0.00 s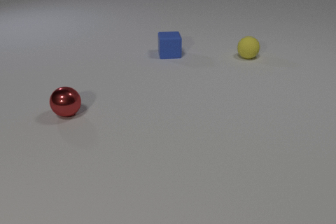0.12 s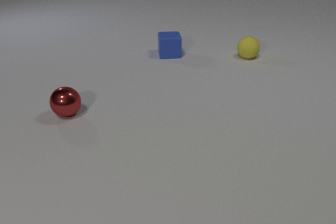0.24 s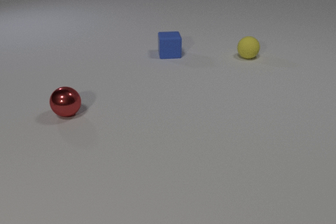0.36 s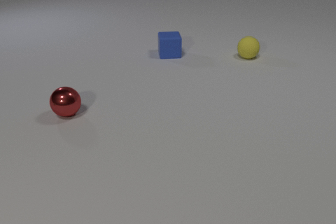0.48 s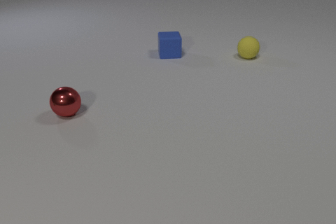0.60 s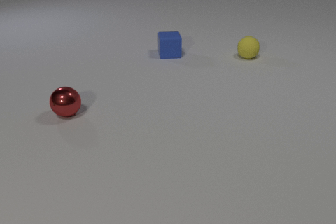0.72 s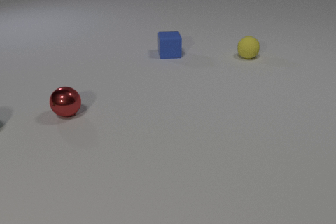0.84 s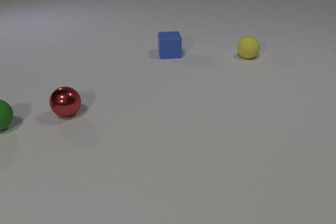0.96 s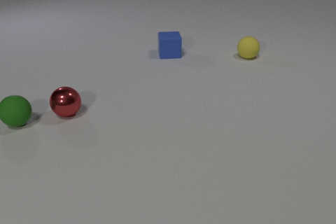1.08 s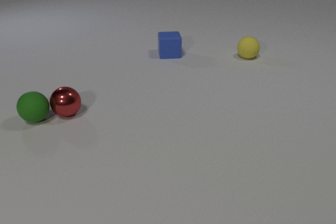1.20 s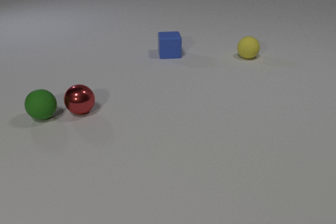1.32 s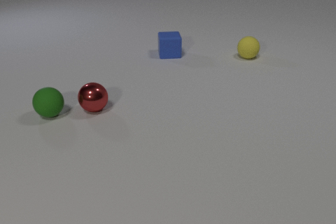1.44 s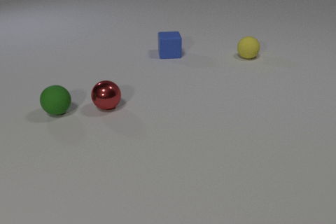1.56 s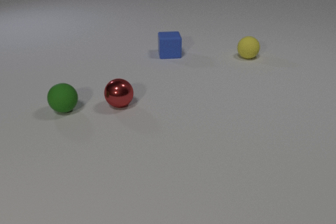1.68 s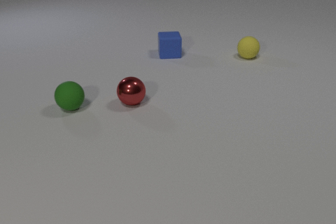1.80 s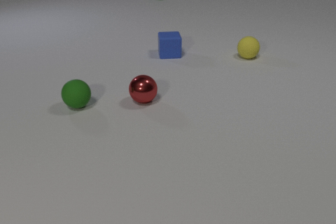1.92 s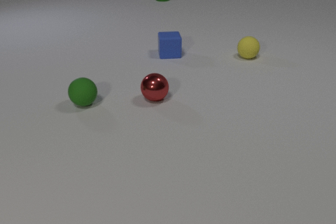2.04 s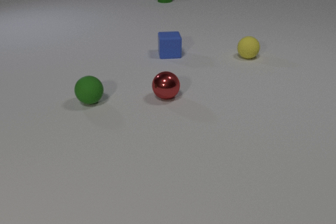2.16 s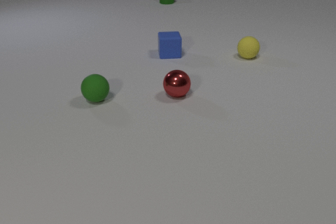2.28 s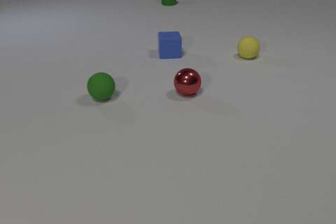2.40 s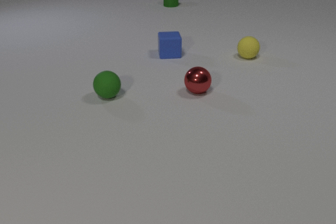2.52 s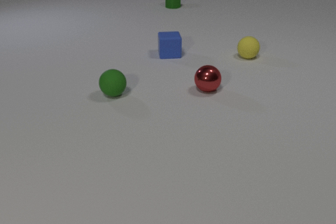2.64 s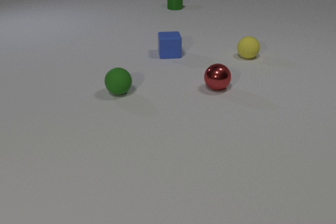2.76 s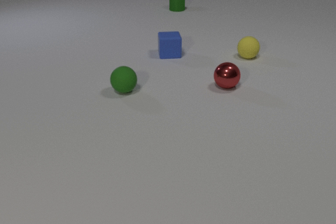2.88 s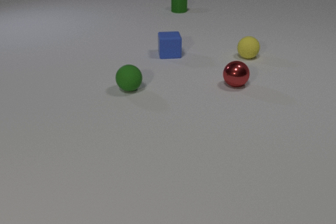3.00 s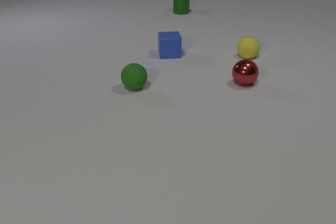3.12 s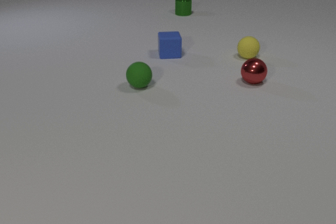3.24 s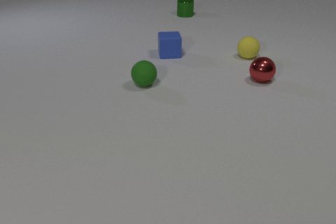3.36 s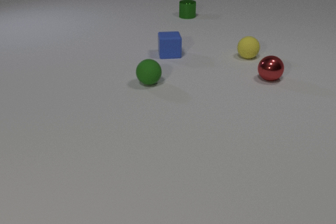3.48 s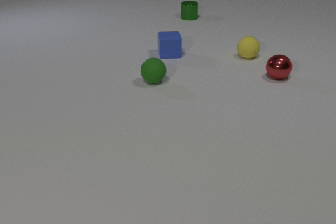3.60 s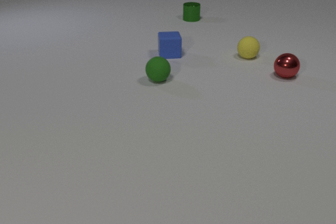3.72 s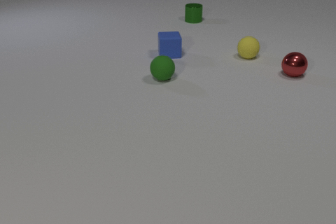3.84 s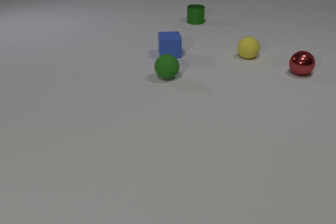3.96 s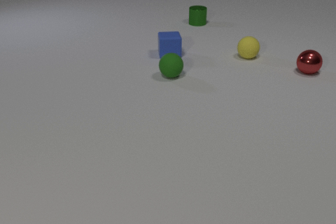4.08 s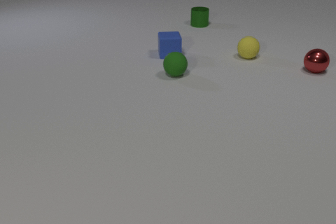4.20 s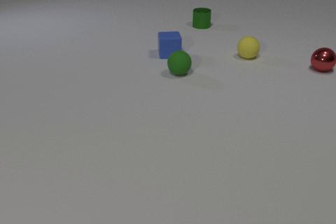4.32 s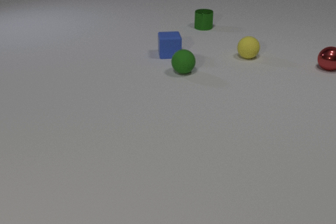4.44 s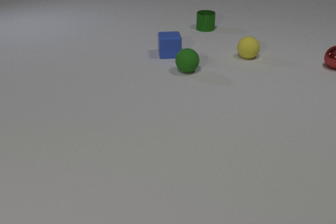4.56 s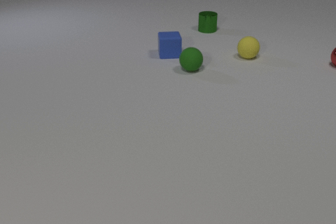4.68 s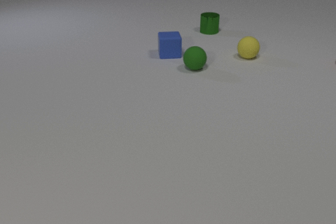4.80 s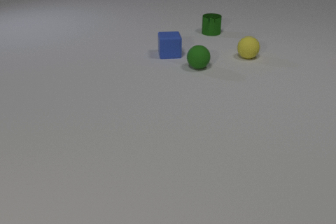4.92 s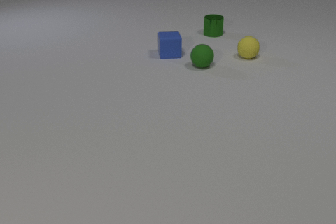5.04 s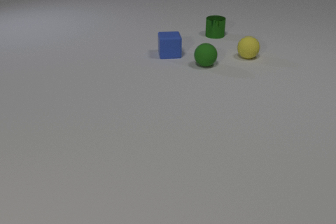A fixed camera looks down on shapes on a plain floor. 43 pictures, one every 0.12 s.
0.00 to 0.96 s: The green rubber sphere comes in at the left edge, rolls to the right.
0.96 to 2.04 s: The green rubber sphere rolls to the right. The red metal sphere rolls to the right. The green metal cylinder comes in at the top edge, slides toward the camera. The green rubber sphere and the red metal sphere collide.
2.04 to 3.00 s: The green rubber sphere rolls to the right and away from the camera. The red metal sphere rolls to the right and away from the camera. The green metal cylinder slides toward the camera.
3.00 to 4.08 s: The green rubber sphere rolls to the right and away from the camera. The red metal sphere rolls to the right and away from the camera. The green metal cylinder slides toward the camera and to the right.
4.08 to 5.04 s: The green rubber sphere rolls to the right and away from the camera. The red metal sphere rolls to the right and away from the camera, leaves at the right edge. The green metal cylinder slides toward the camera and to the right.
How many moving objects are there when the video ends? 2.
What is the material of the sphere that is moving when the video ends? rubber.
What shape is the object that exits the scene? sphere.
